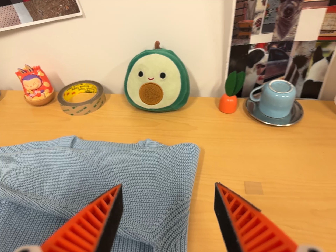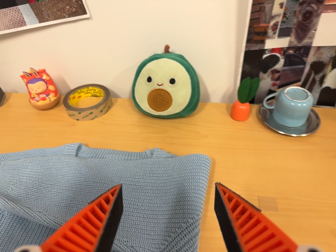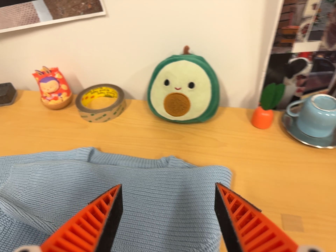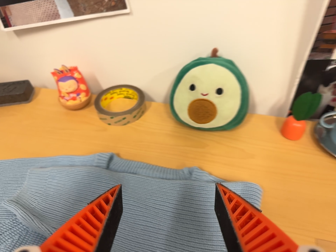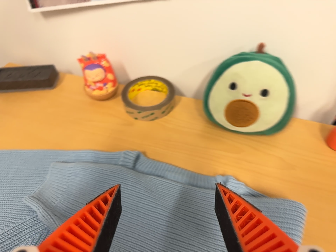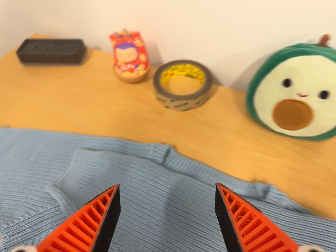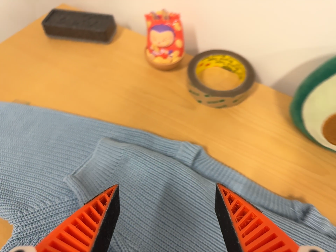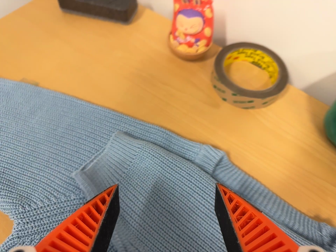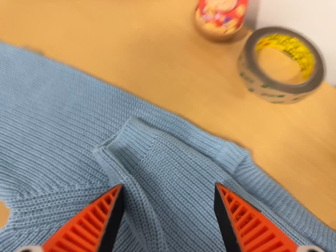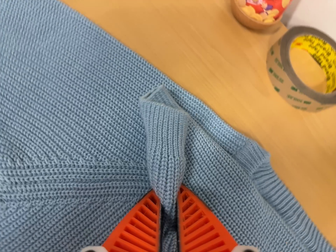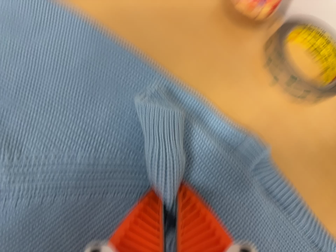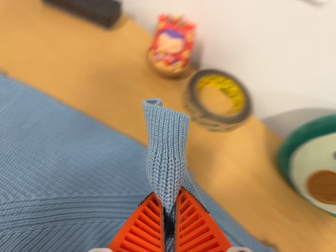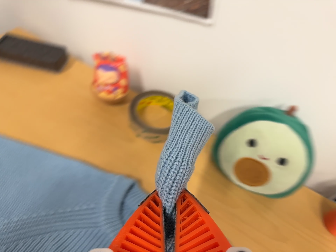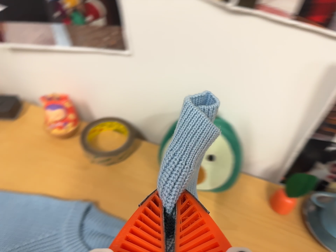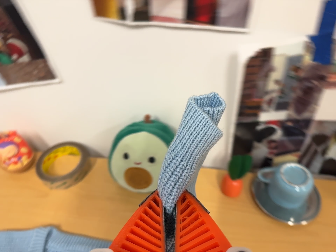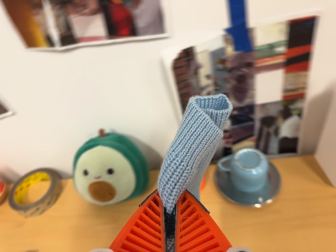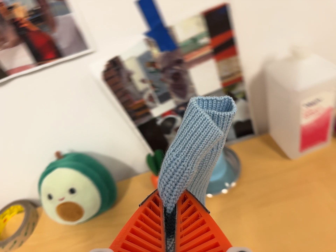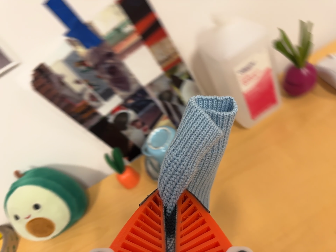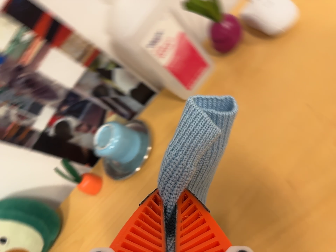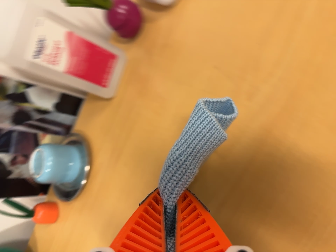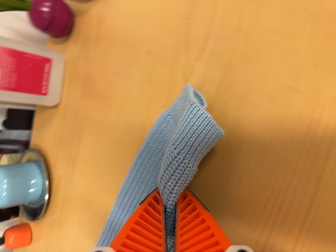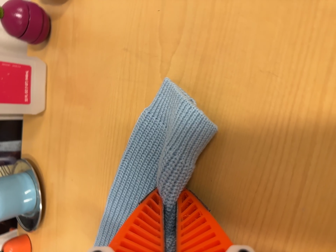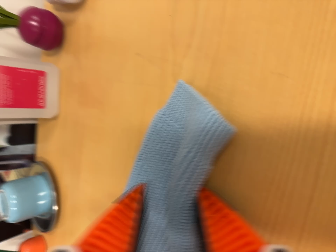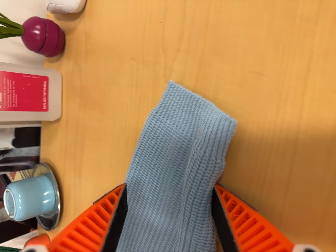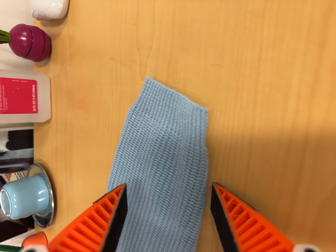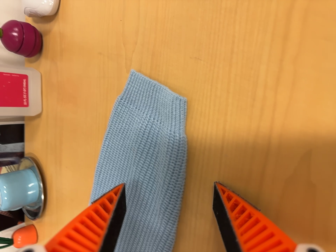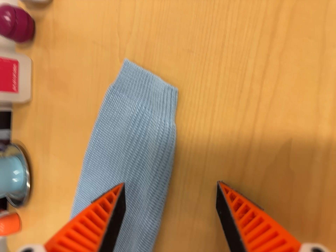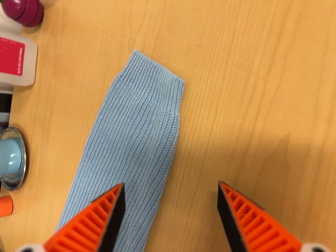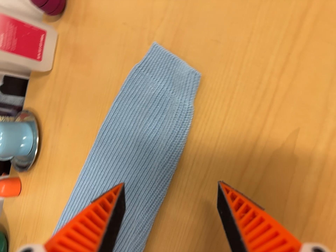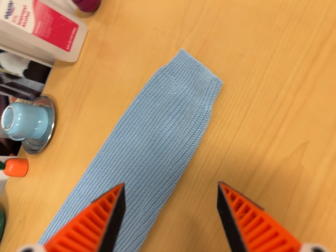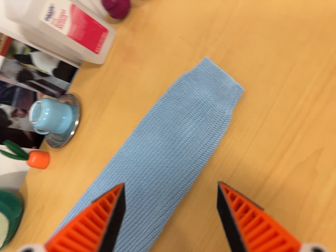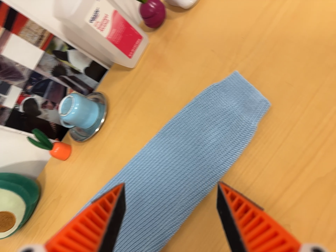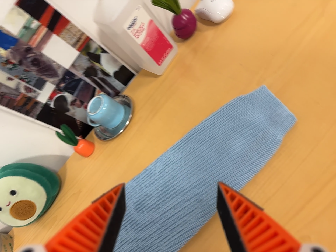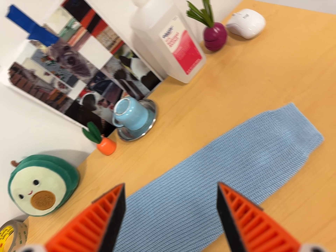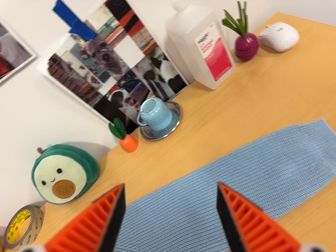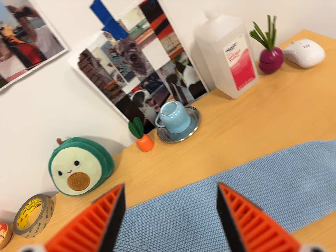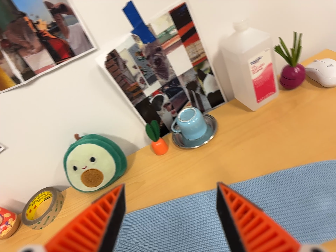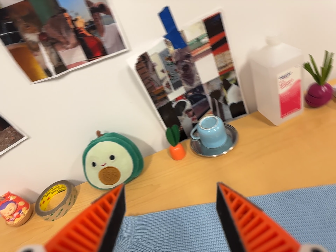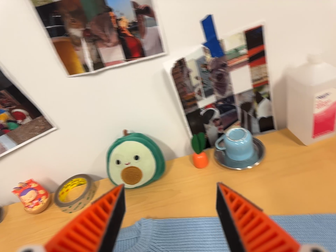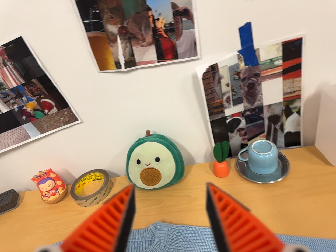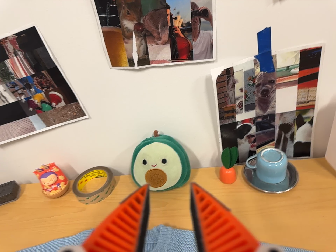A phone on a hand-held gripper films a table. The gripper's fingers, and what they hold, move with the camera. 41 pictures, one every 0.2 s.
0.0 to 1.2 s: The camera pans to its left by about 15 degrees. It travels forward, toward the top of its view and to its left, about 24 cm, so what stands in front looms larger. Its aim tips toward the bottom of its view by about 15 degrees. It rolls about its line of sight by about 20 degrees, and the scene rotates clockwise.
1.2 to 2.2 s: The camera rolls about its line of sight by about 15 degrees, and the scene rotates clockwise.
2.2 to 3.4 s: The camera pans to its right by about 10 degrees. It travels to its right, about 50 cm, so close, fixed things drift to the left. Its aim tips toward the top of its view by about 15 degrees, and the scene shifts downward. It rolls about its line of sight by about 70 degrees, and the scene rotates counterclockwise.
3.4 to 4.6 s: The camera travels to its right, about 26 cm, so close, fixed things drift to the left. It rolls about its line of sight by about 55 degrees, and the scene rotates counterclockwise.
4.6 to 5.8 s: The camera travels backward and toward the bottom of its view, about 10 cm, so what stands in front gets smaller. It rolls about its line of sight by about 15 degrees, and the scene rotates clockwise.
5.8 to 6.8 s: The camera travels to its left and backward, about 16 cm, so close, fixed things drift to the right. Its aim tips toward the top of its view by about 10 degrees. It rolls about its line of sight by about 25 degrees, and the scene rotates clockwise.
6.8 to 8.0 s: The camera swings to its left by about 10 degrees, and the scene slides to the right. It travels to its left, about 16 cm, so close, fixed things drift to the right. It rolls about its line of sight by about 35 degrees, and the scene rotates clockwise.
The film runs backward here.
